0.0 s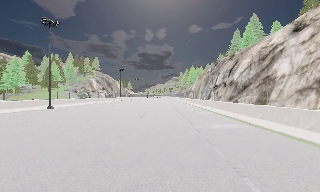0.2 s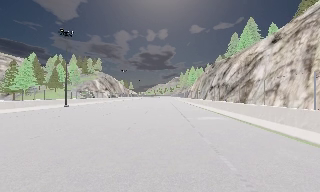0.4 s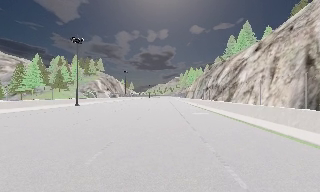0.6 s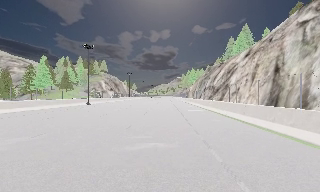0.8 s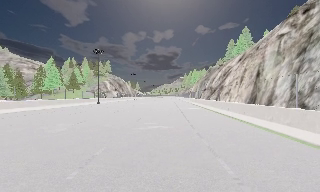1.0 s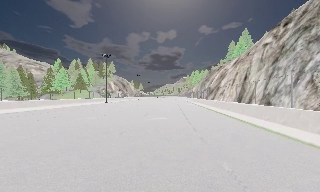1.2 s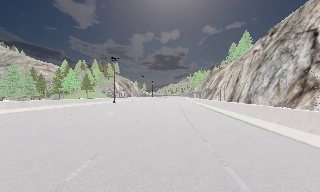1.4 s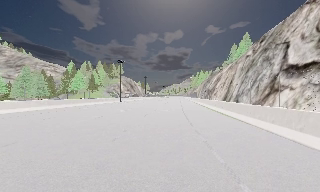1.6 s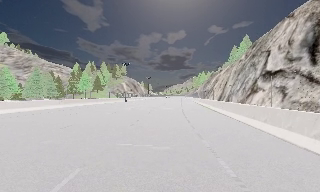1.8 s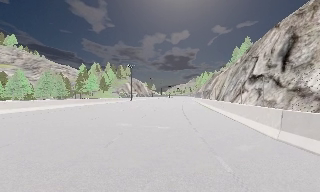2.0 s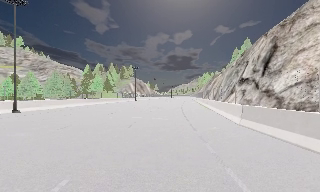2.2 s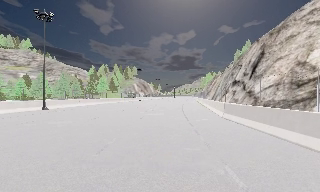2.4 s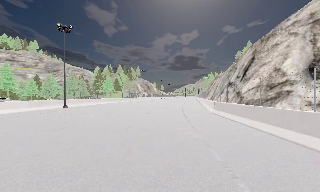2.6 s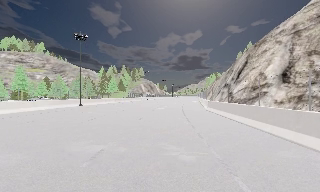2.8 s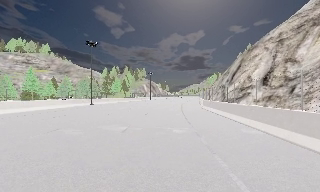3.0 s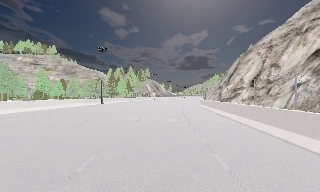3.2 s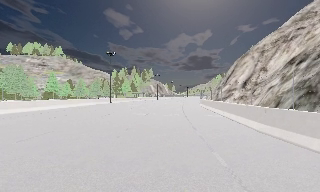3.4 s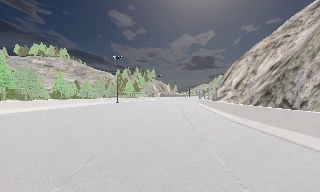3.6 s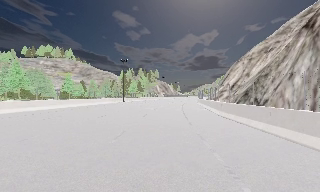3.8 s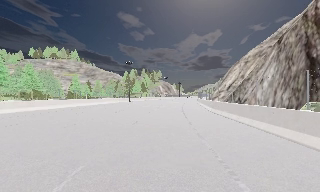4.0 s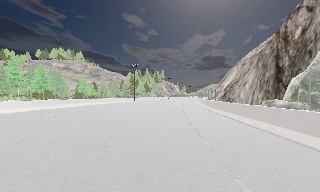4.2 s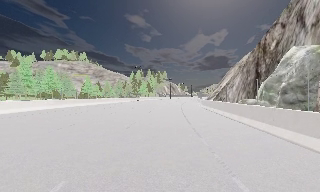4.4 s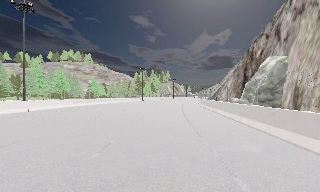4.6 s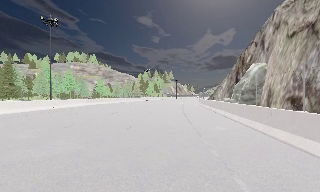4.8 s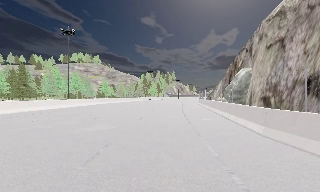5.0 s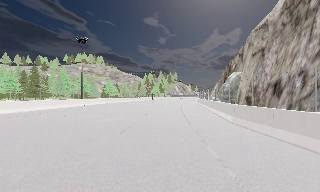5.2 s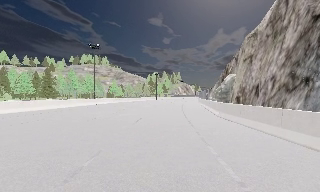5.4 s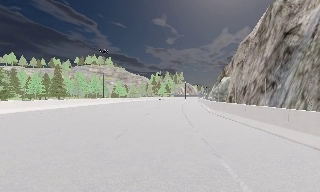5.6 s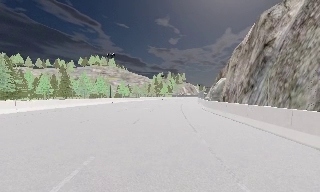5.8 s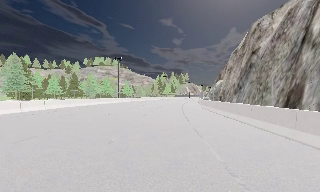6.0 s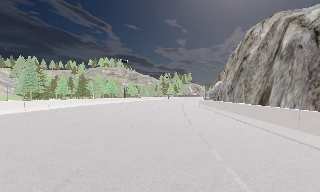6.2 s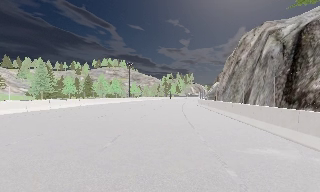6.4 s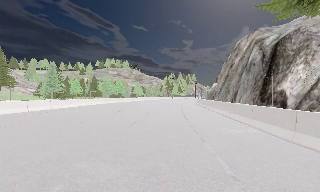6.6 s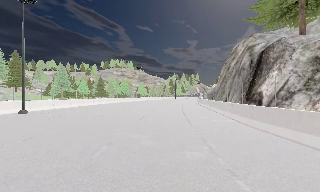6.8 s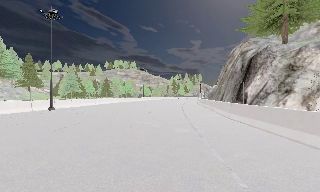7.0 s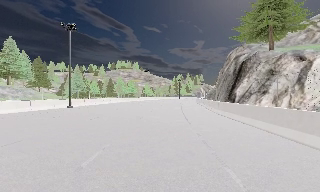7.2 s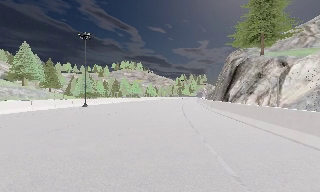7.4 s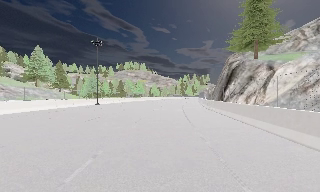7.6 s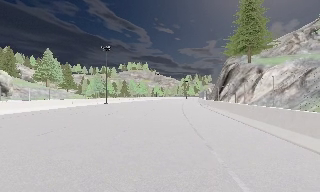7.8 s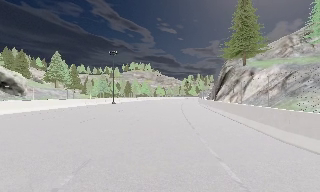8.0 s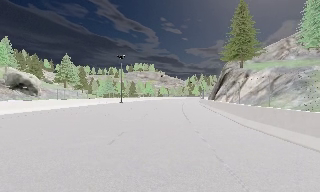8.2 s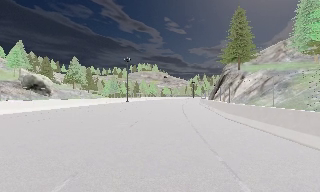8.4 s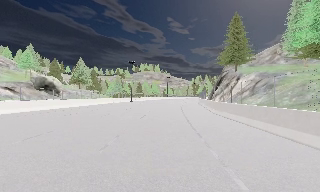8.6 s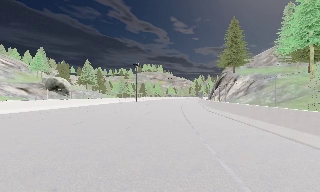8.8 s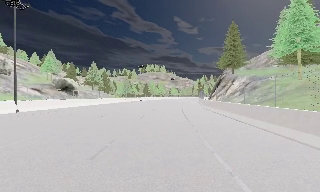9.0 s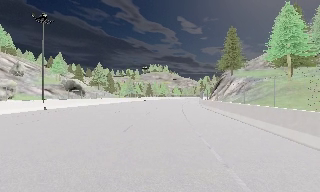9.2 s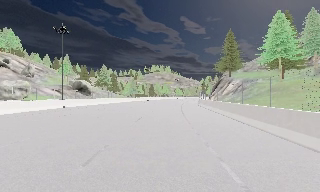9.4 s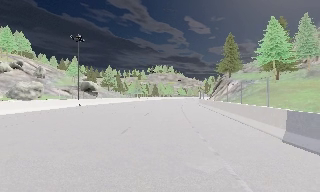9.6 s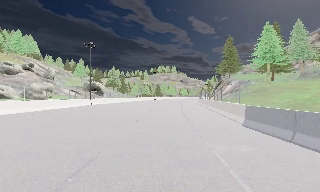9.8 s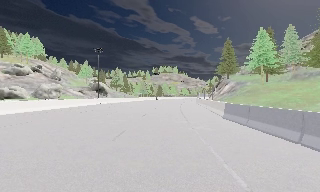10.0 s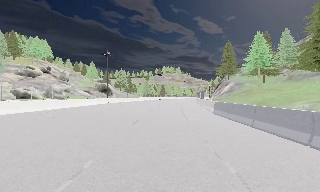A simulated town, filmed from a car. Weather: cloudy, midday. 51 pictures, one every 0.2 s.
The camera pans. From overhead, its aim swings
counterclockwise.
The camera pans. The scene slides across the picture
to the right.
0.0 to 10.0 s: The camera pans to its left, which is counterclockwise from overhead, by about 50 degrees. It travels backward, about 165 m.
The film runs backward here.
